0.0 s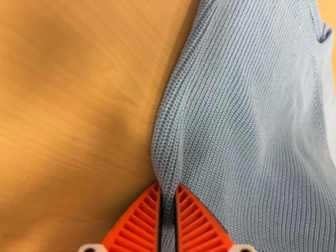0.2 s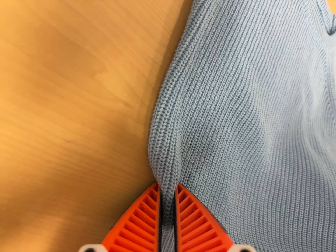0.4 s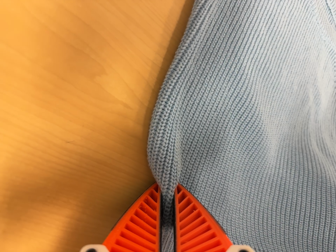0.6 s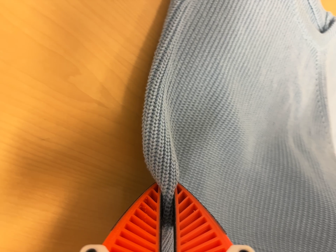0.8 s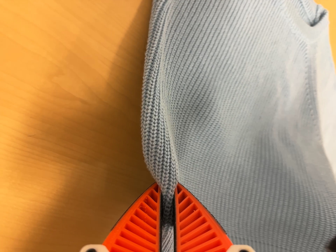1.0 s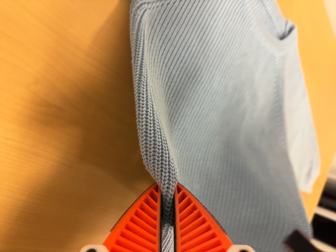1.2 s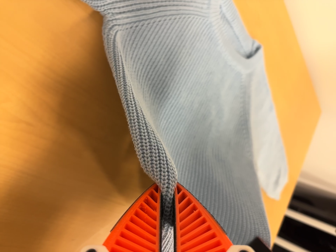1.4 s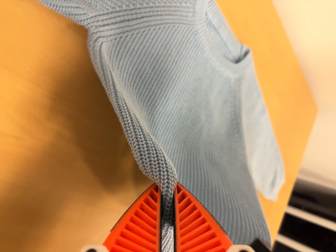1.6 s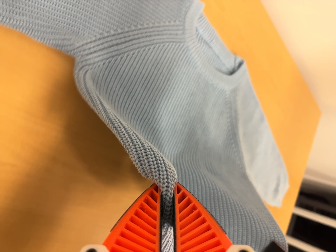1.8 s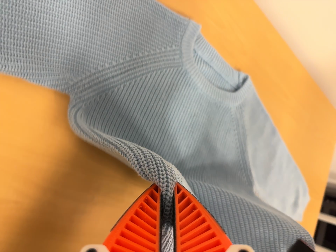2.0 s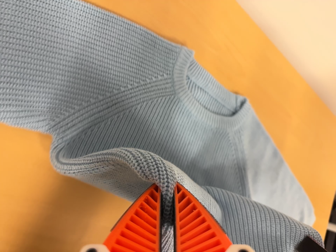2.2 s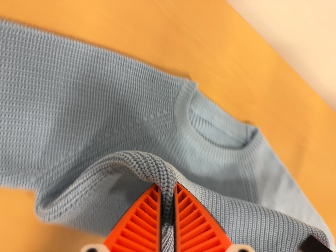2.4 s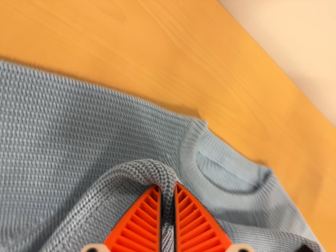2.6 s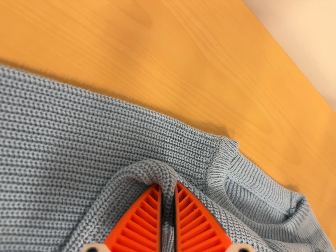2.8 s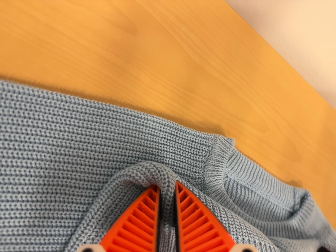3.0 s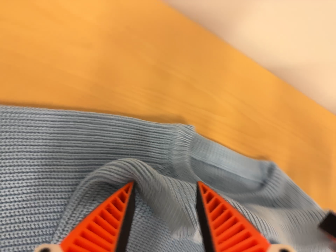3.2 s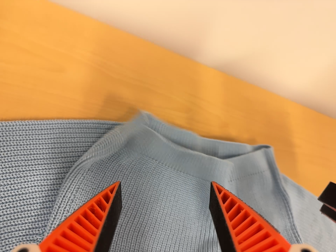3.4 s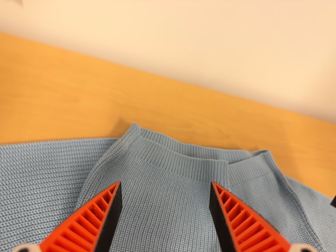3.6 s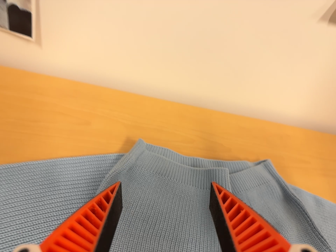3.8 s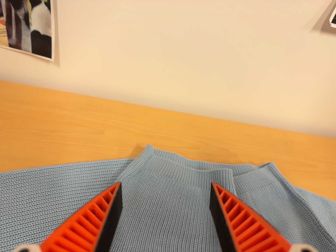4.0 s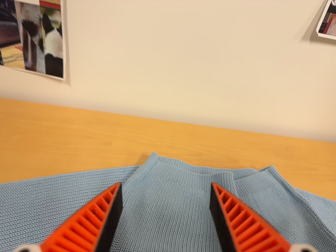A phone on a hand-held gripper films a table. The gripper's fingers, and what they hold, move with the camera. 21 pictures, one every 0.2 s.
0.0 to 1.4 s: The camera travels to its right and backward, about 14 cm, so close, fixed things drift to the left.
1.4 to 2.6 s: The camera pans to its left by about 10 degrees. It travels toward the top of its view and forward, about 24 cm, so close, fixed things drift downward.
2.6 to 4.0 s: The camera pans to its left by about 10 degrees. It travels backward, toward the bottom of its view and to its right, about 32 cm. Its aim tips toward the top of its view by about 35 degrees. It rolls about its line of sight by about 40 degrees, and the scene rotates counterclockwise.
The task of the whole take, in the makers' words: fold up.
The film runs forward here.
